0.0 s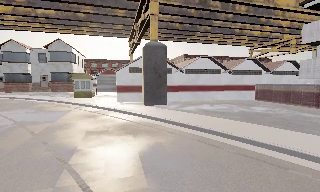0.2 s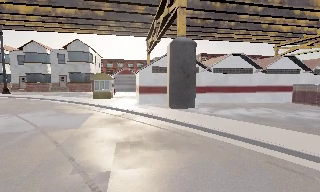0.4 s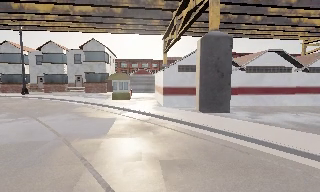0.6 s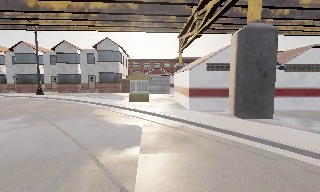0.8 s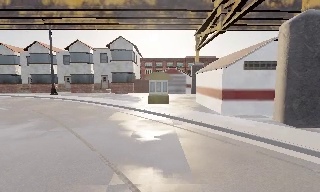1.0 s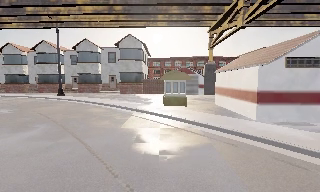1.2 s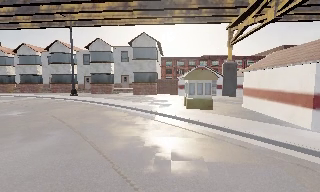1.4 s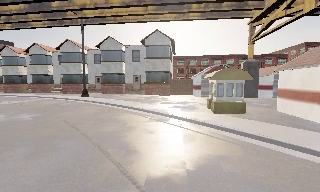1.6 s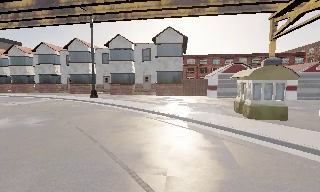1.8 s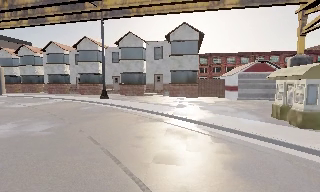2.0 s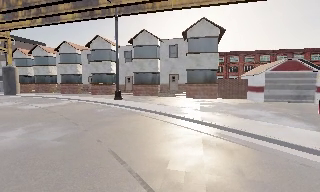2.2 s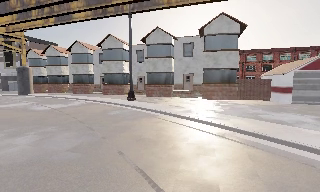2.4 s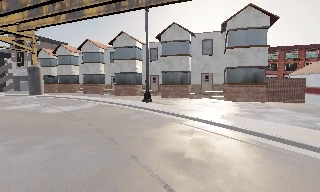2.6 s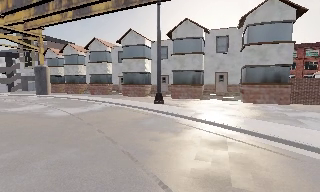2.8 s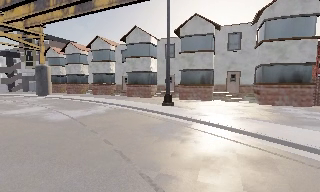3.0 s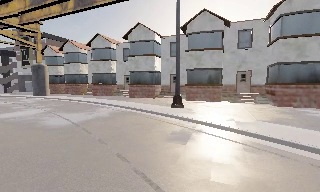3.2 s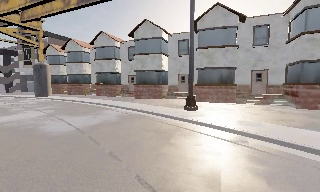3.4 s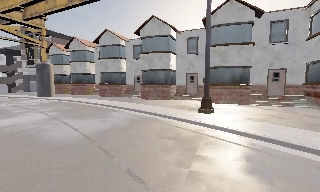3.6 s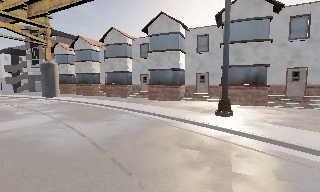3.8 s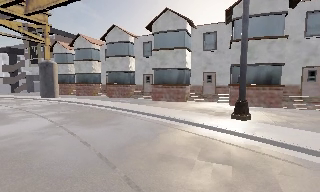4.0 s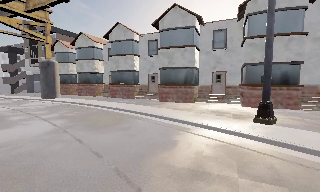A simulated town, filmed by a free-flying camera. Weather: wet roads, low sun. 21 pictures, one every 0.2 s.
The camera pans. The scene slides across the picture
to the right.
The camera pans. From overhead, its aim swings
counterclockwise.
0.0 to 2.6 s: The camera pans to its left, which is counterclockwise from overhead, by about 35 degrees. It travels forward and to its left, about 20 m.
2.6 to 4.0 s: The camera travels forward and to its left, about 8 m, so what stands in front looms larger.
The film runs forward here.
